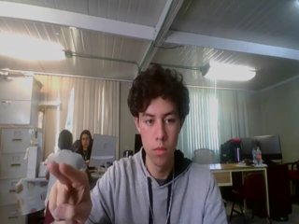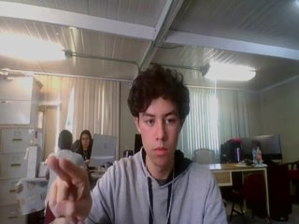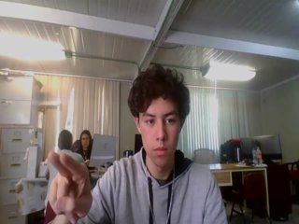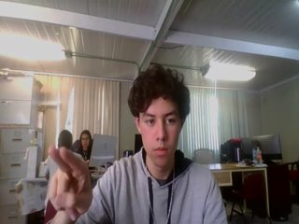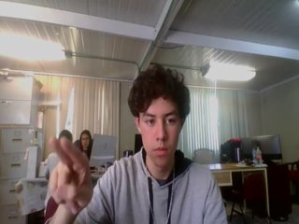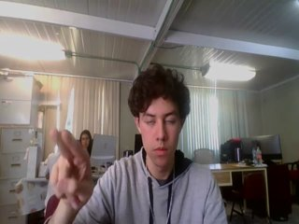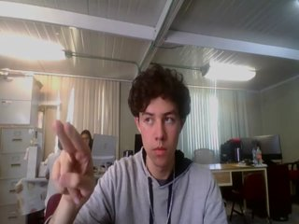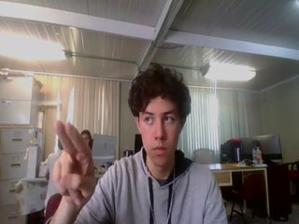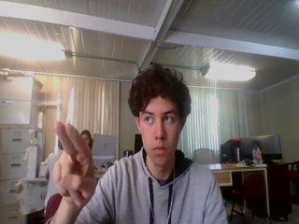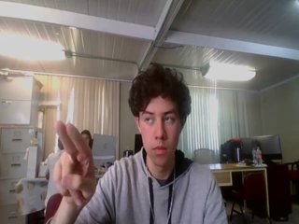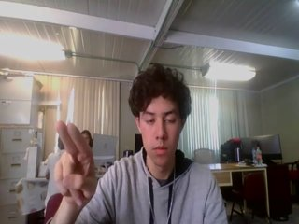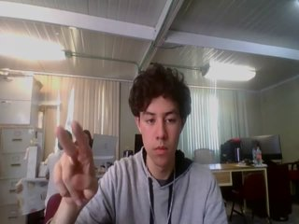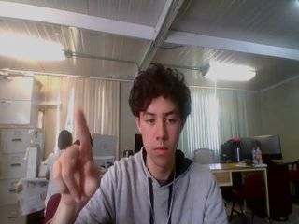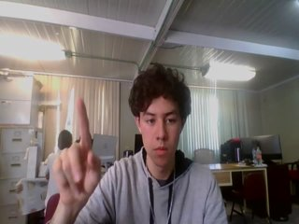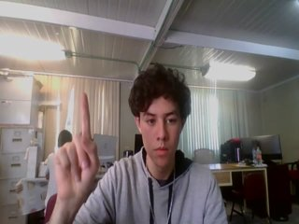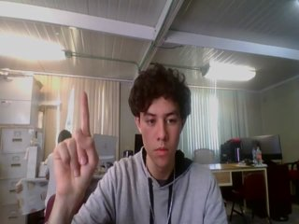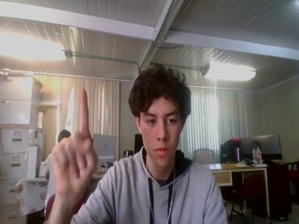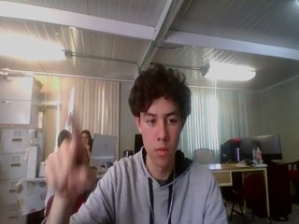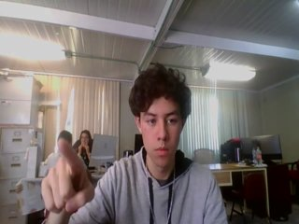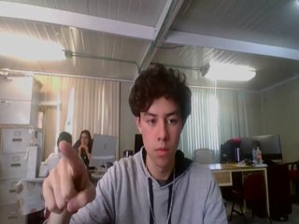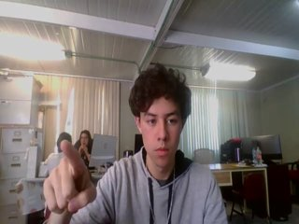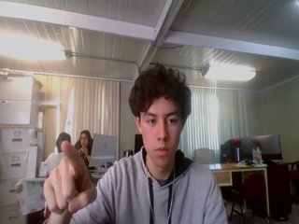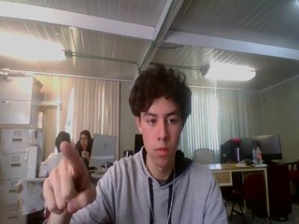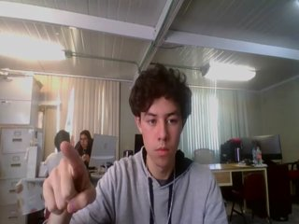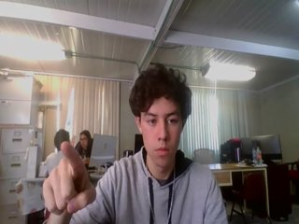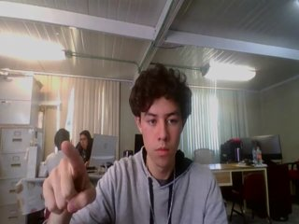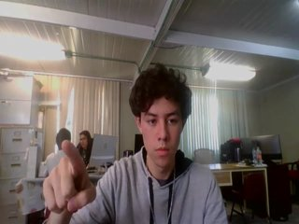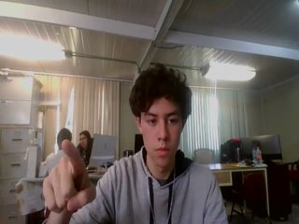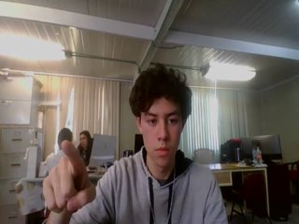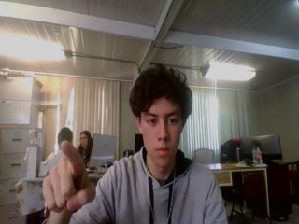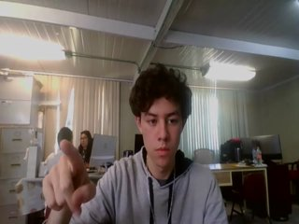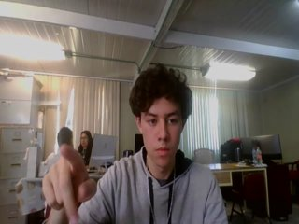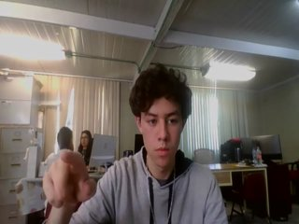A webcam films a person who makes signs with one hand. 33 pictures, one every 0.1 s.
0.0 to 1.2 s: Pointing with two fingers.
1.3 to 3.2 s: Click with one finger.
